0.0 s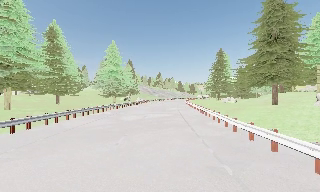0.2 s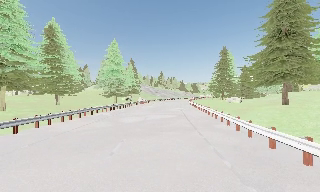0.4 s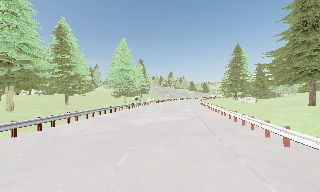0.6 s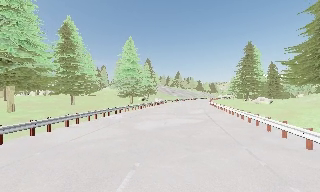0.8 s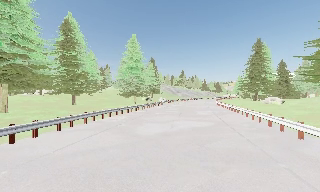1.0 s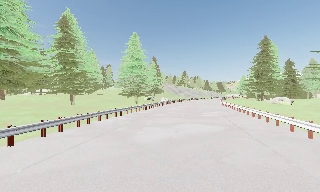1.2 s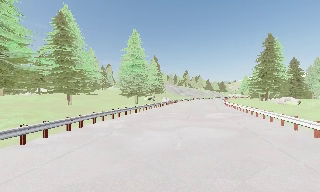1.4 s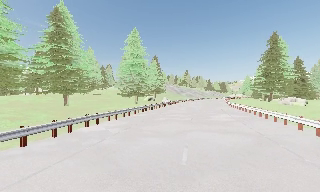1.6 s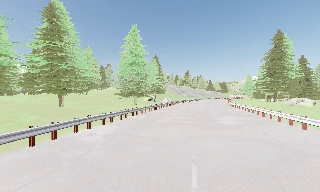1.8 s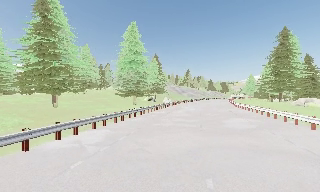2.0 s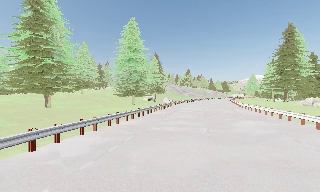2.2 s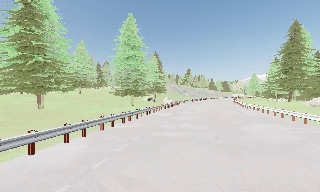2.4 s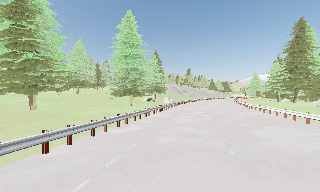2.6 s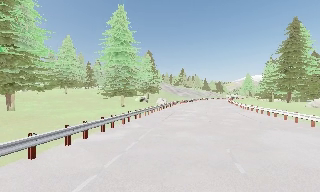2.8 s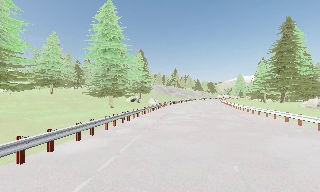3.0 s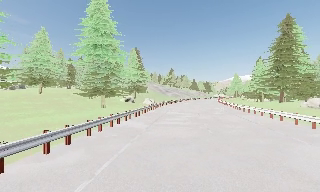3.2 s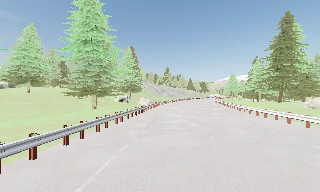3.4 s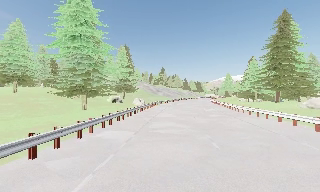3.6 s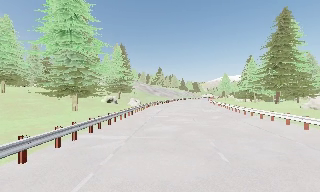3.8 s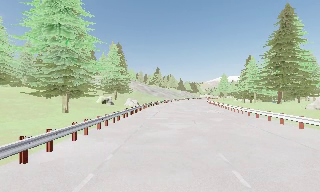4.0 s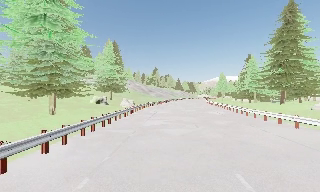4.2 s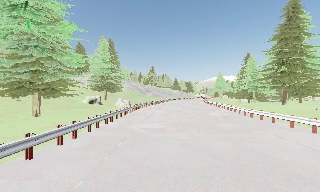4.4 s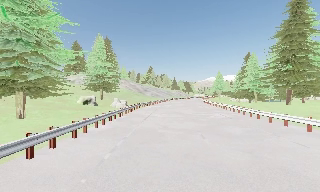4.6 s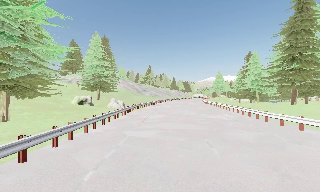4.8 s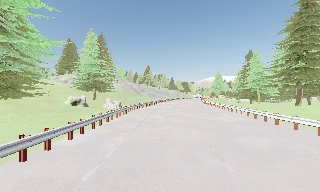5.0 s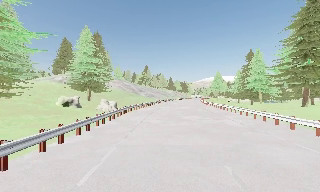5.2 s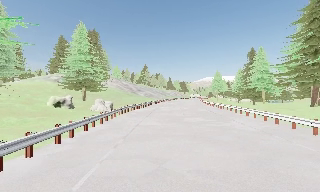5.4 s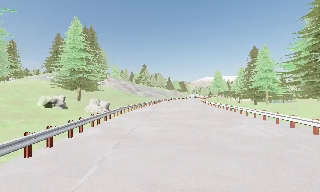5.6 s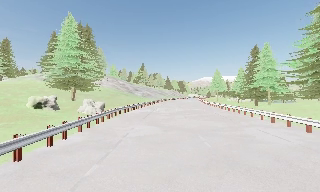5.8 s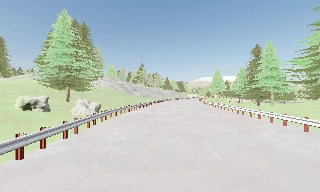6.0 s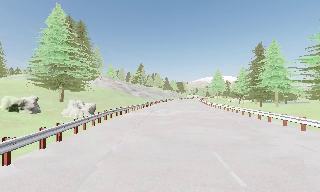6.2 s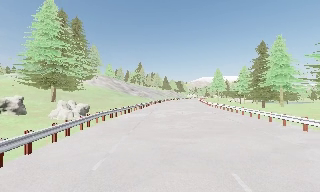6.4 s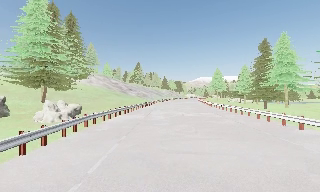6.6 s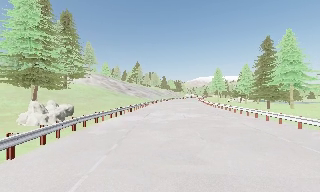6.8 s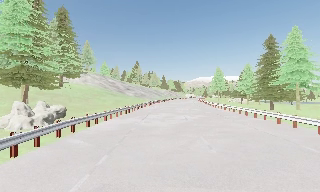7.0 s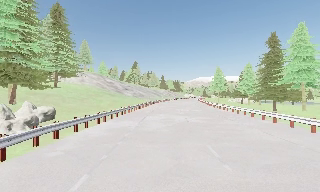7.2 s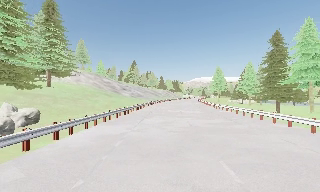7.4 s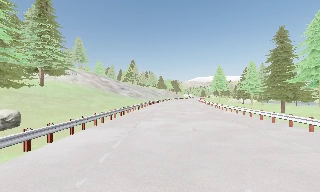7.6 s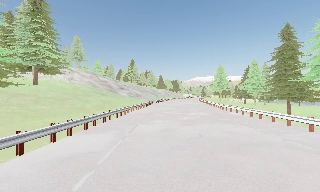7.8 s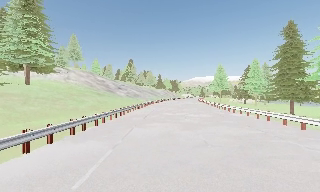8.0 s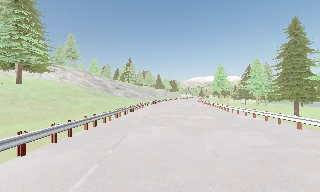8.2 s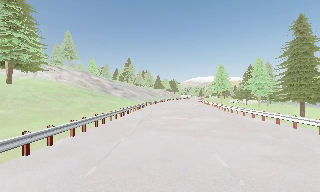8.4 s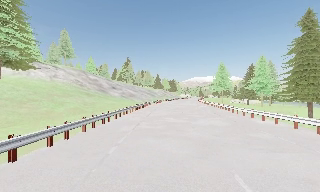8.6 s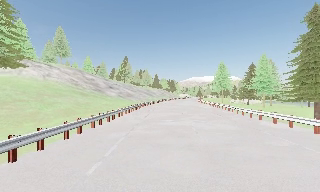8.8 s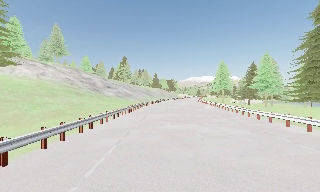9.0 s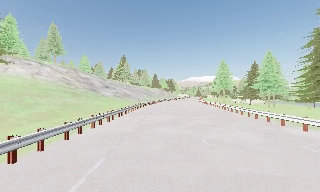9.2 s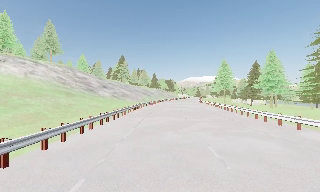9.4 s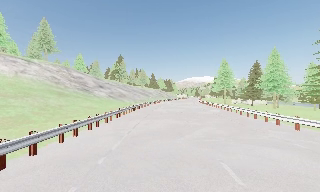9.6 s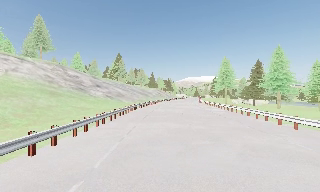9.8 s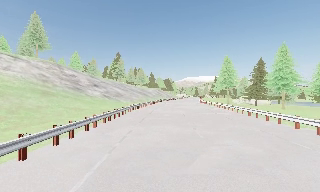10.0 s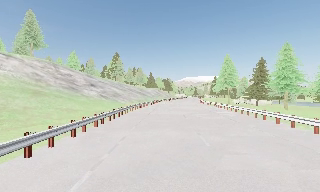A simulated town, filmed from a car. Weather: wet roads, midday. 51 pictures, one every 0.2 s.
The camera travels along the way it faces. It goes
forward.
0.0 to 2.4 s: The camera travels forward, about 16 m, so what stands in front looms larger.
2.4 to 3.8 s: The camera swings to its right by about 10 degrees, and the scene slides to the left. It travels forward, about 9 m, so what stands in front looms larger.
3.8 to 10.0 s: The camera pans to its right, which is clockwise from overhead, by about 10 degrees. It travels forward, about 40 m, so what stands in front looms larger.
The film runs forward here.
